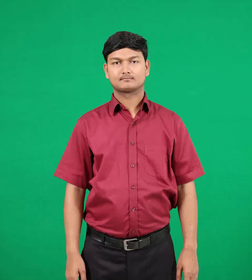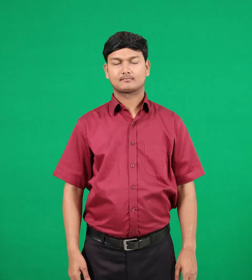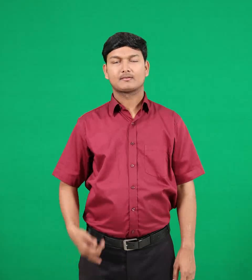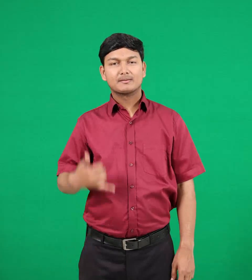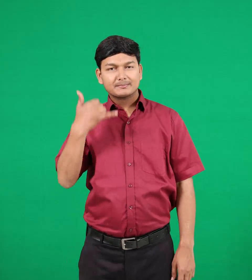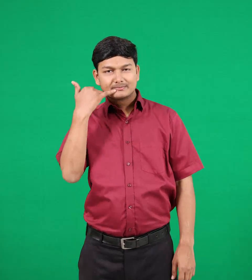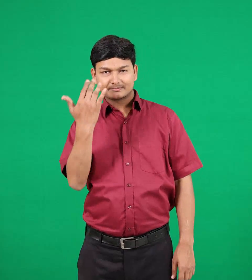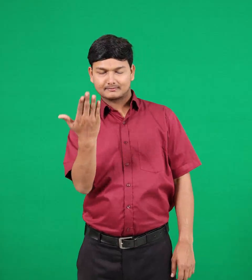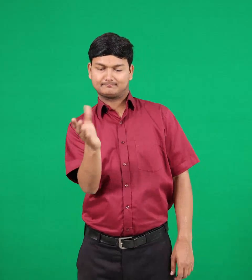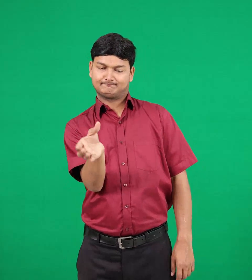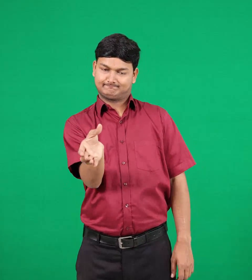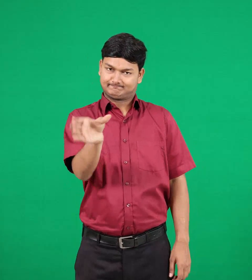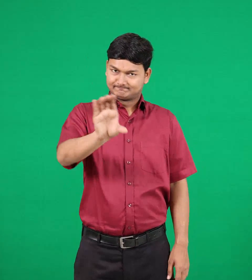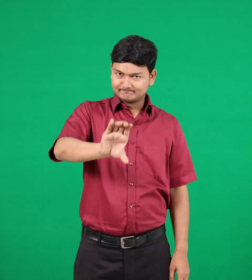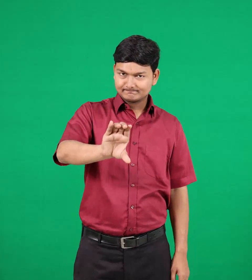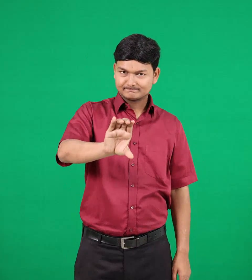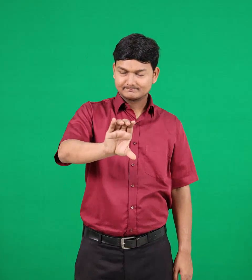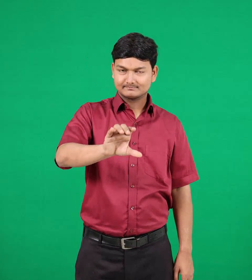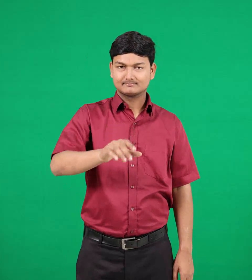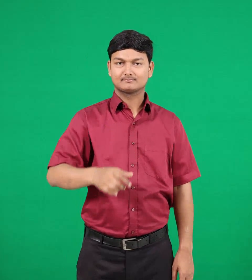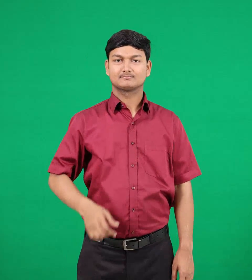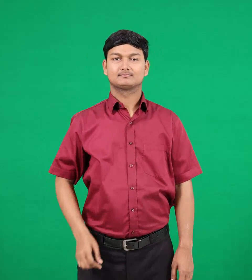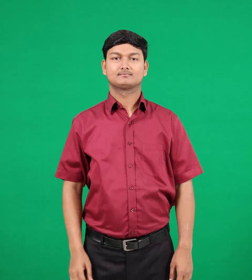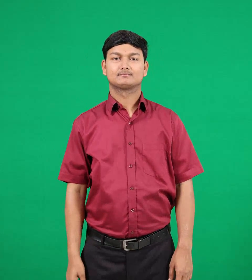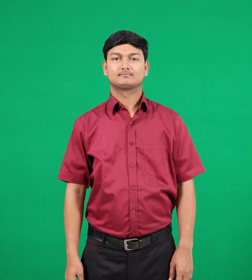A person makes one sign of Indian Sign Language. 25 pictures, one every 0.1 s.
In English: route
